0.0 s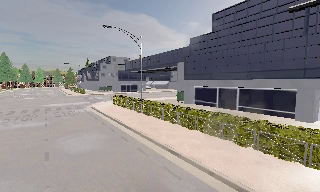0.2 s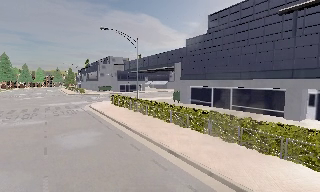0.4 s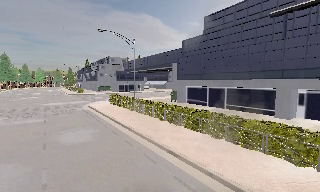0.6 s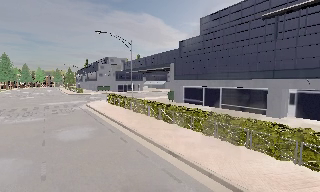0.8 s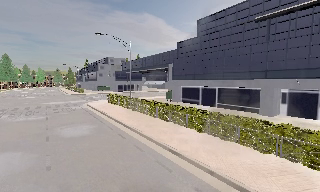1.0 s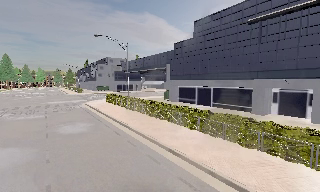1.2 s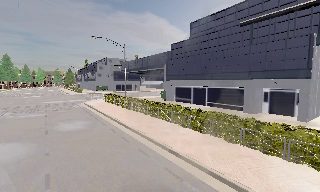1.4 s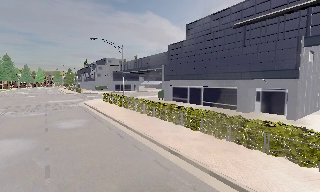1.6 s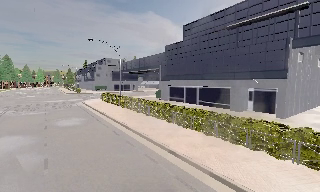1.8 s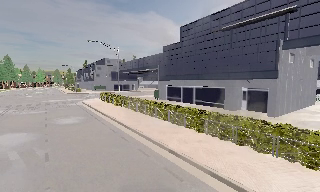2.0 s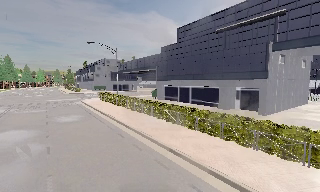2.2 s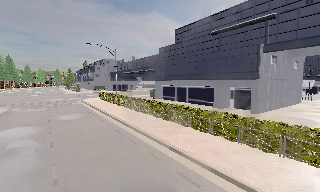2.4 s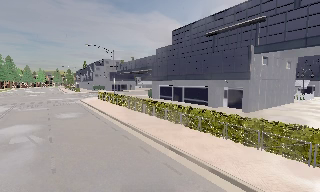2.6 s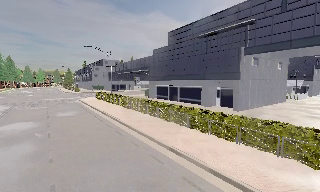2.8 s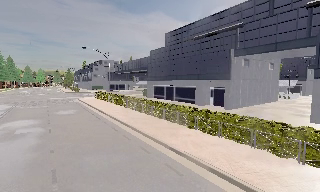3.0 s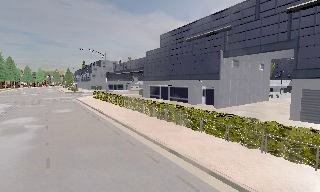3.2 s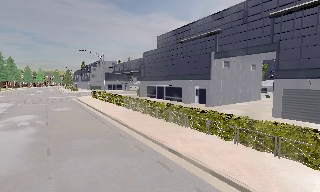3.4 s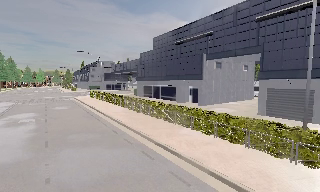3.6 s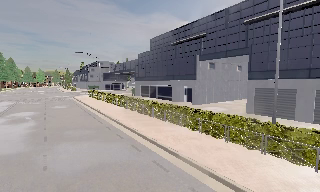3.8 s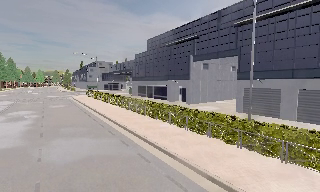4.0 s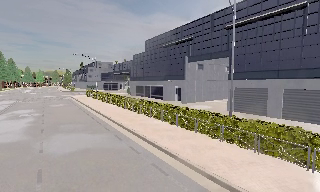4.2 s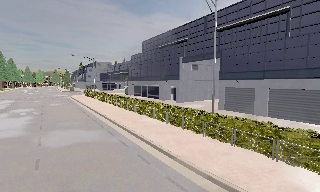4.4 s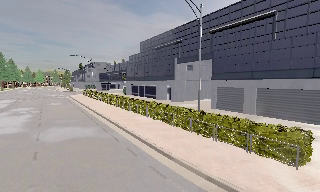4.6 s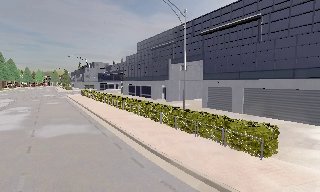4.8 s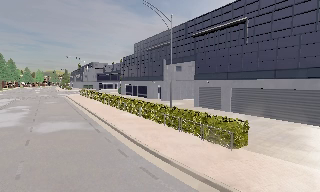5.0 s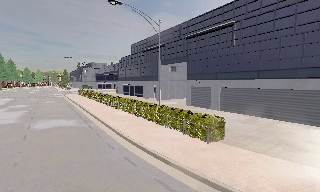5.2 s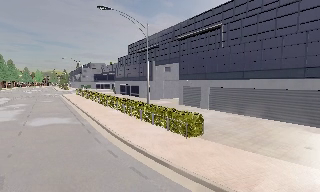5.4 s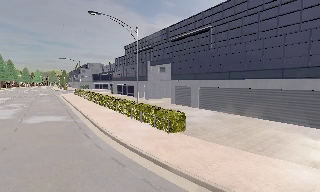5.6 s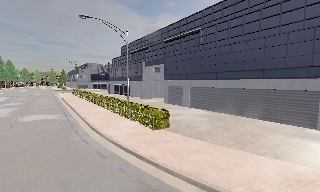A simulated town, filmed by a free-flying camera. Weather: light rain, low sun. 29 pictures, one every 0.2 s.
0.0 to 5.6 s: The camera travels backward and to its right, about 25 m, so what stands in front gets smaller. It gains speed.
The film runs backward here.
